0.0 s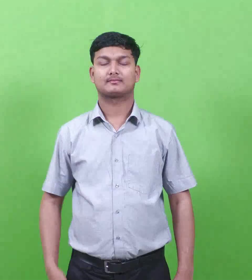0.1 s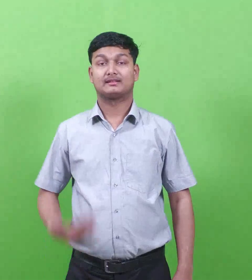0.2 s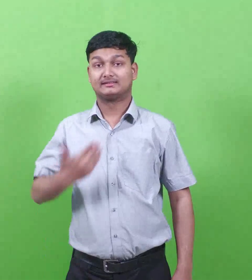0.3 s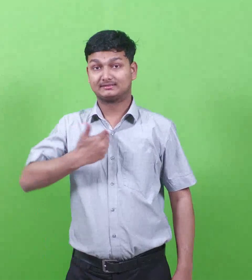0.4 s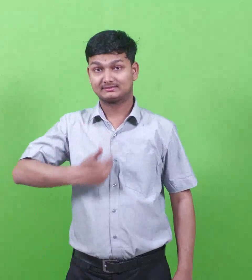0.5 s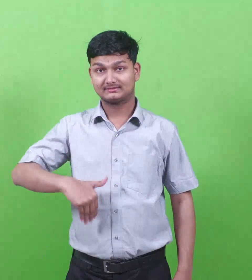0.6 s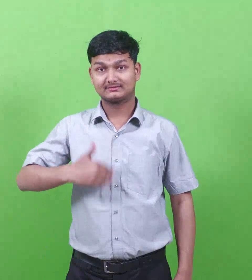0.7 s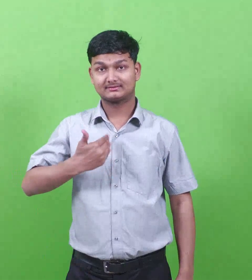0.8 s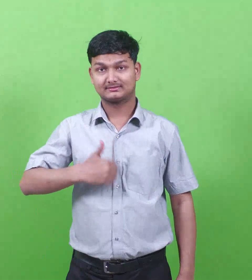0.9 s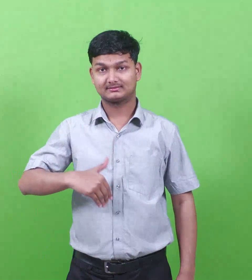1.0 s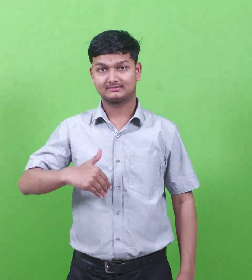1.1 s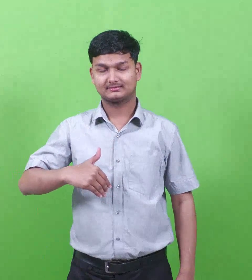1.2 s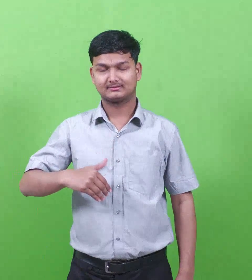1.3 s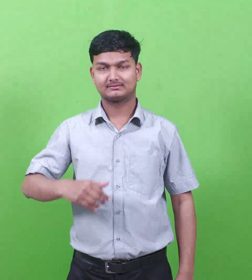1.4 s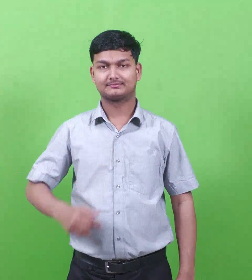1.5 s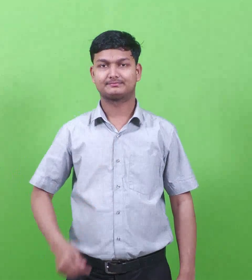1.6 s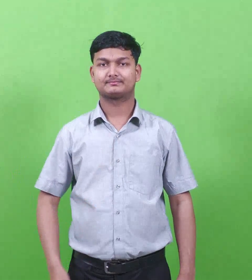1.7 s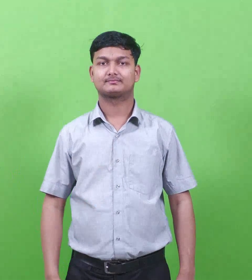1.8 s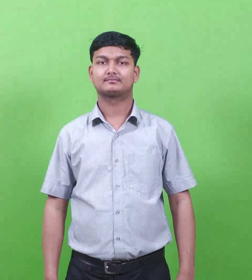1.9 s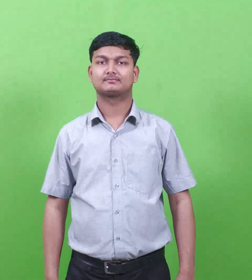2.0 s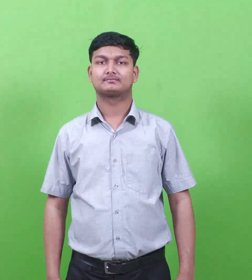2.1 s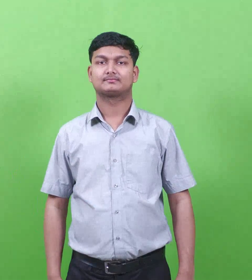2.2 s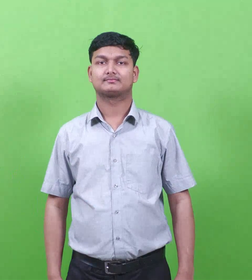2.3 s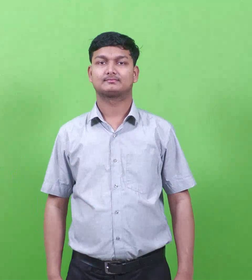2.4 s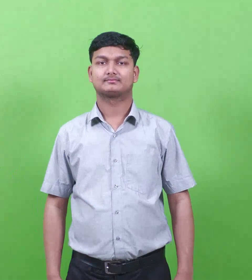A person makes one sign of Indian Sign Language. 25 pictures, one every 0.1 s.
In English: zenas
